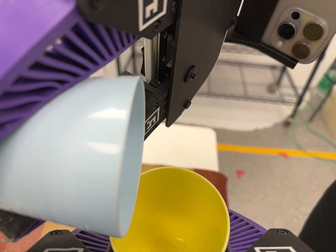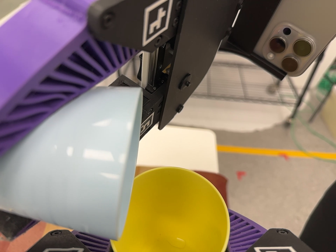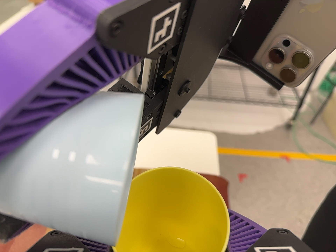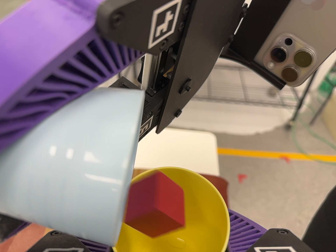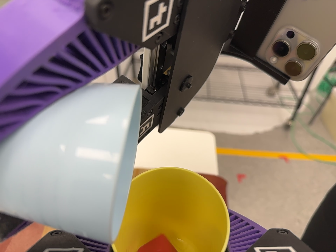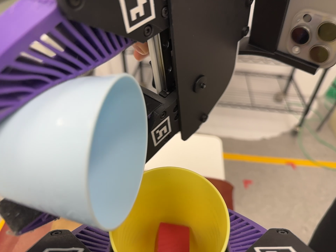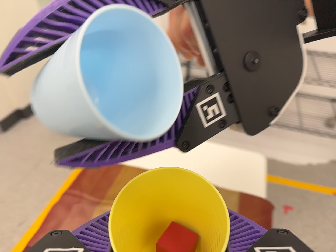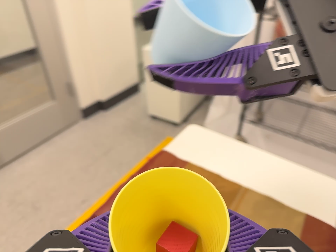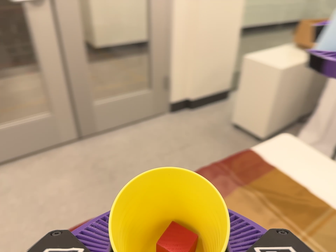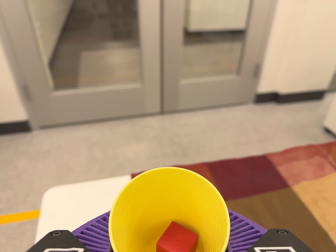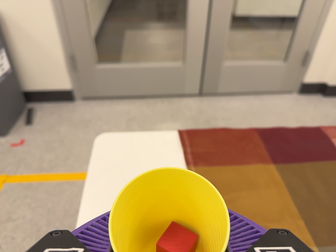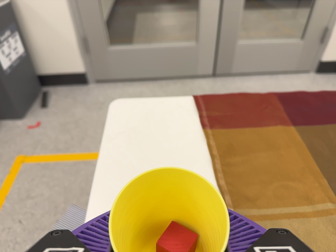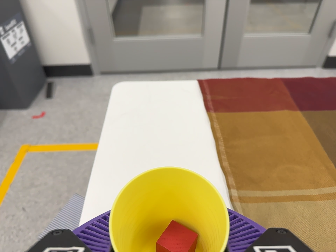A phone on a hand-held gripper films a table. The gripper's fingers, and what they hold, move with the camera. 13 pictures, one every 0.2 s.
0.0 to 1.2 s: The scene slides to the right, as the camera pans about 10 degrees to its left.
1.2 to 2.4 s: The camera pans to its left by about 60 degrees. It travels toward the bottom of its view and to its left, about 28 cm, so close, fixed things drift upward. It rolls about its line of sight by about 40 degrees, and the scene rotates clockwise.
The film runs forward here.
